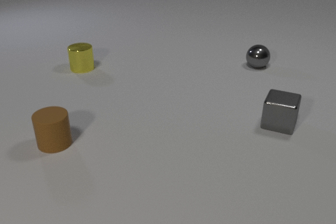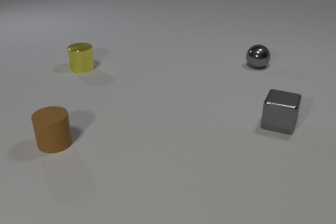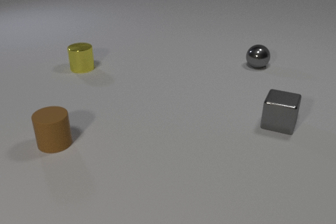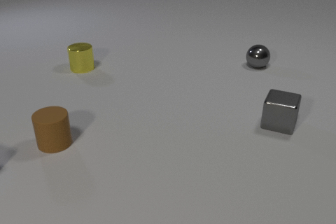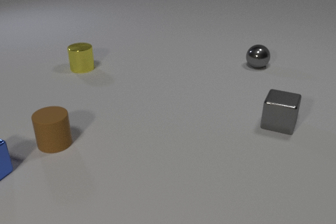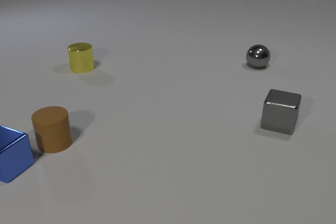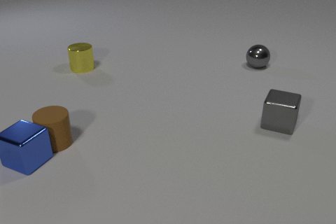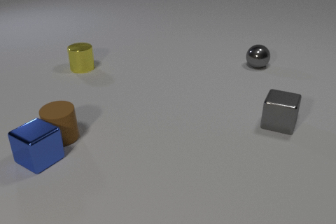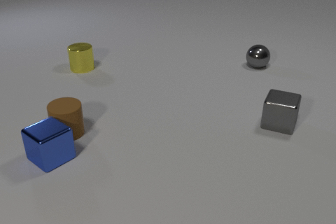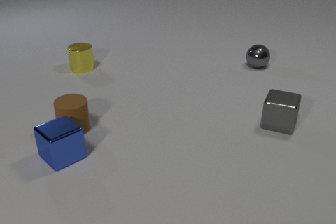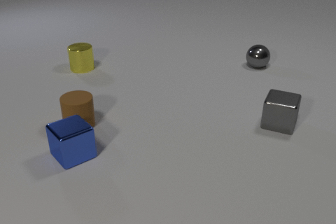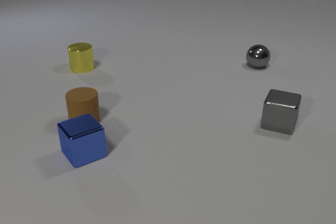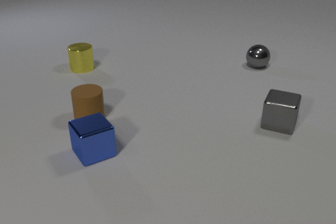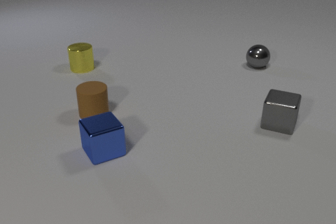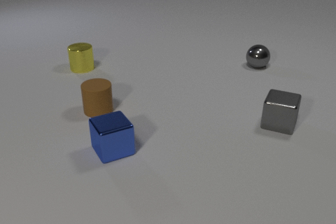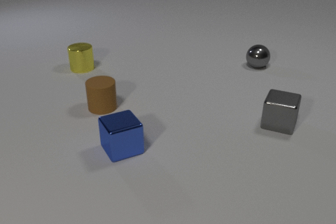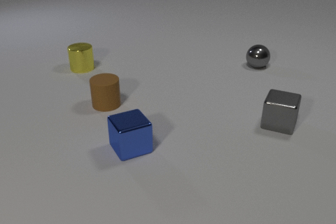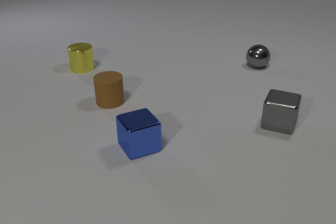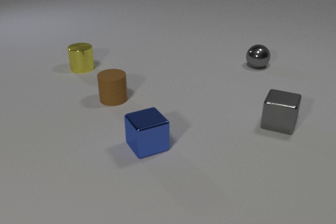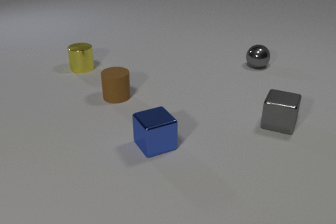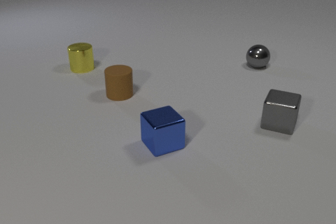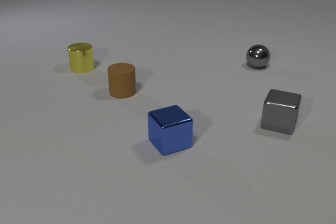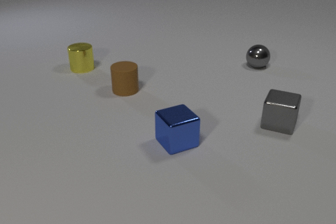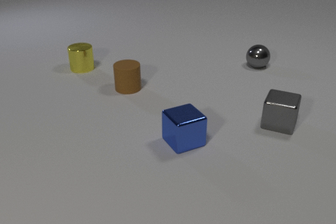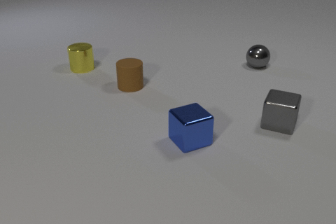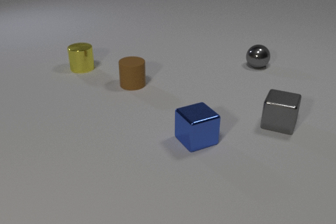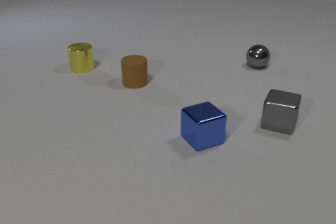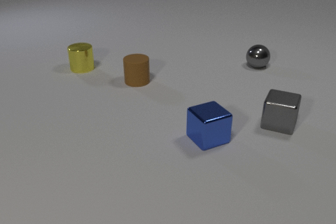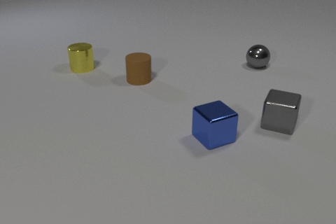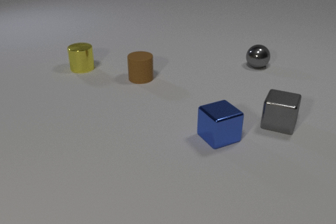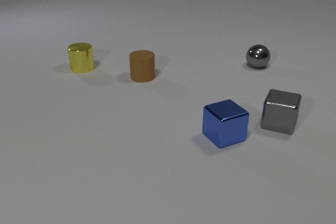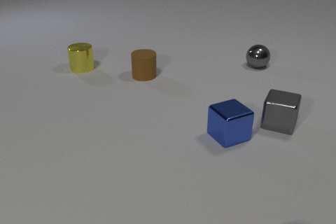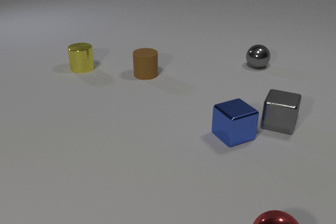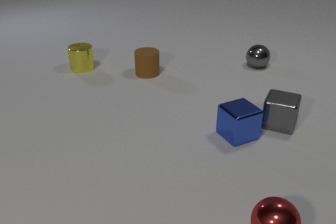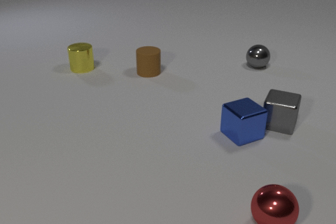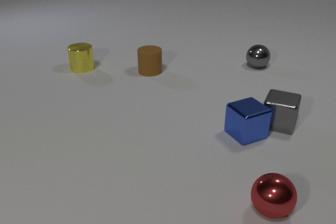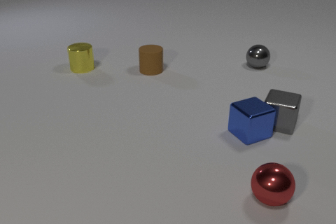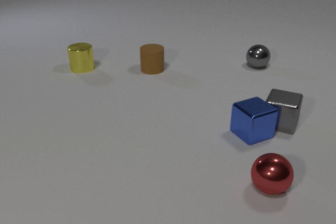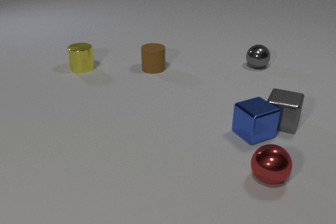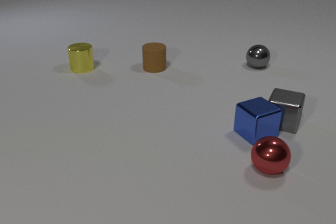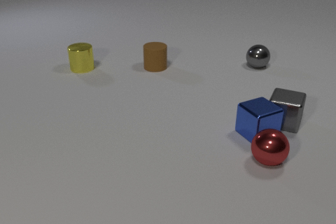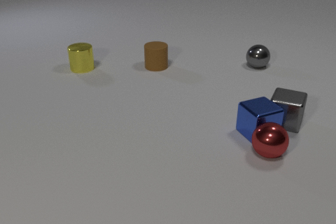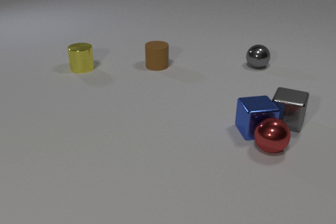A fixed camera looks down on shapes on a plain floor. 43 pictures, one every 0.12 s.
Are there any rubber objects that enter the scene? no.
What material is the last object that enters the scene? metal.
What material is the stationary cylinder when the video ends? metal.
0.00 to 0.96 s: The blue metal cube comes in at the left edge, slides to the right. The brown rubber cylinder slides away from the camera and to the right. The blue metal cube and the brown rubber cylinder collide.
0.96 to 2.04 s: The blue metal cube slides to the right, spins so that its near face slides to the left, clockwise seen from above. The brown rubber cylinder slides away from the camera and to the right.
2.04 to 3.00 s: The blue metal cube slides to the right. The brown rubber cylinder slides away from the camera and to the right.
3.00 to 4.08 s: The blue metal cube slides to the right. The brown rubber cylinder slides away from the camera and to the right. The red metal sphere comes in at the bottom edge, rolls away from the camera.
4.08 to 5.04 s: The blue metal cube slides to the right and away from the camera. The brown rubber cylinder slides away from the camera and to the right. The red metal sphere rolls away from the camera. The gray metal cube slides to the right and away from the camera. The blue metal cube and the gray metal cube collide. The blue metal cube and the red metal sphere collide.
